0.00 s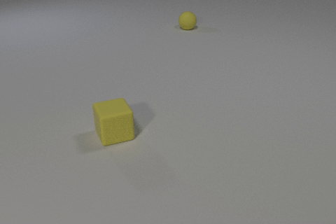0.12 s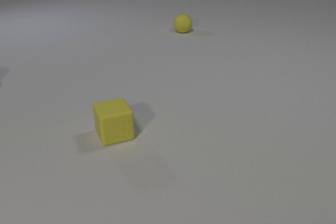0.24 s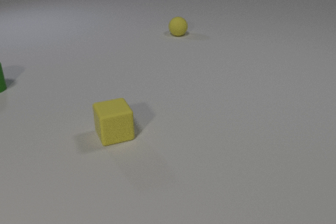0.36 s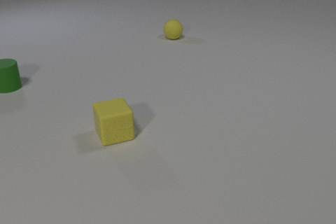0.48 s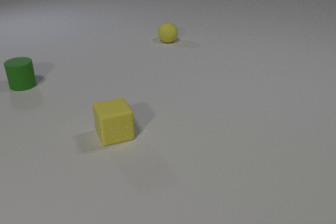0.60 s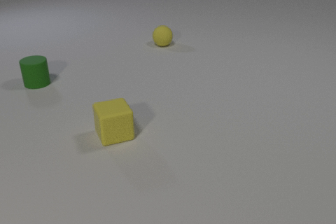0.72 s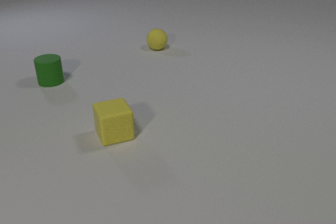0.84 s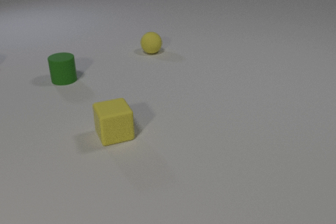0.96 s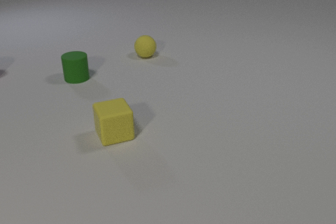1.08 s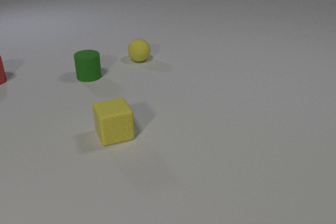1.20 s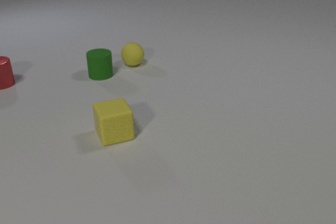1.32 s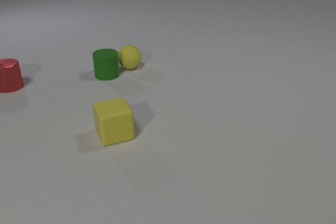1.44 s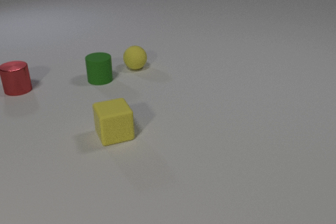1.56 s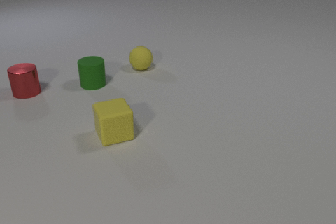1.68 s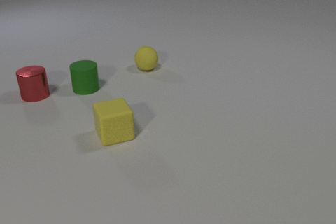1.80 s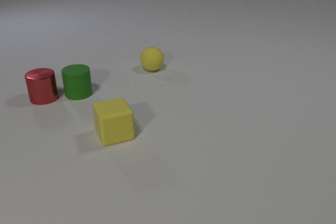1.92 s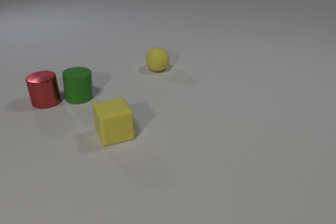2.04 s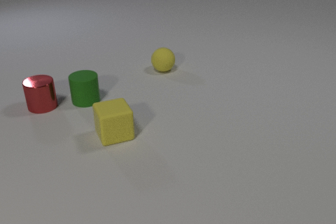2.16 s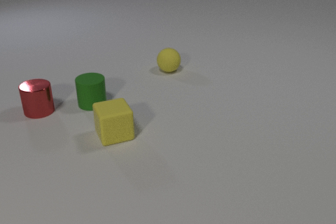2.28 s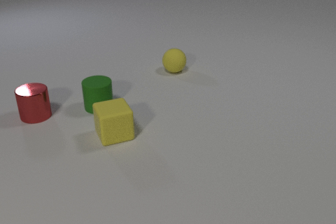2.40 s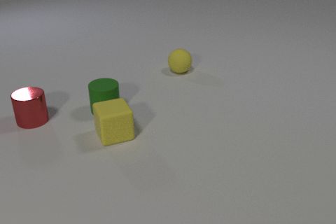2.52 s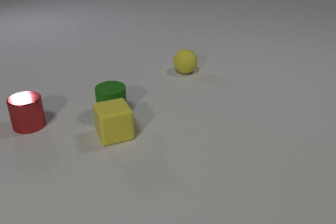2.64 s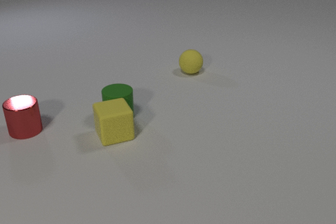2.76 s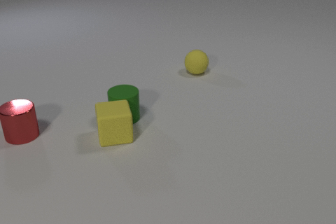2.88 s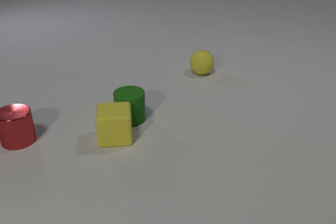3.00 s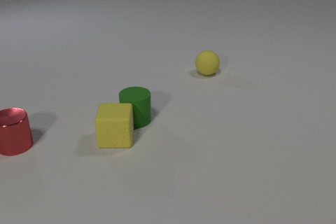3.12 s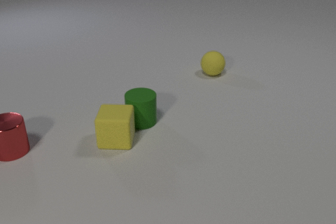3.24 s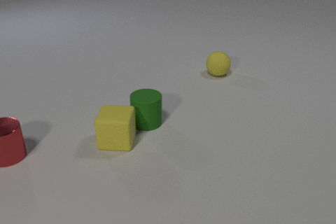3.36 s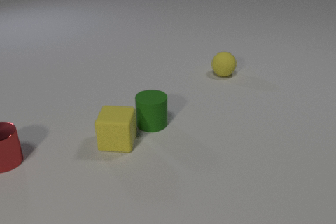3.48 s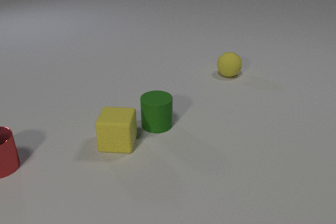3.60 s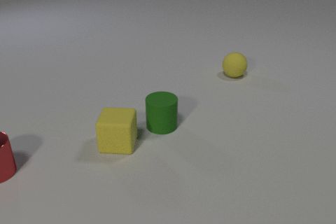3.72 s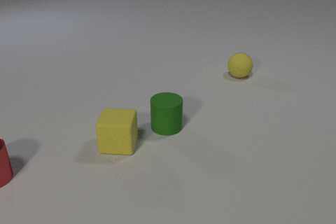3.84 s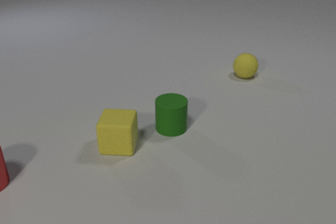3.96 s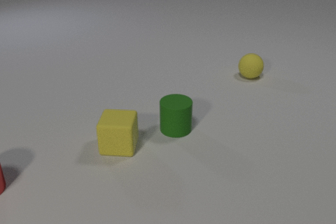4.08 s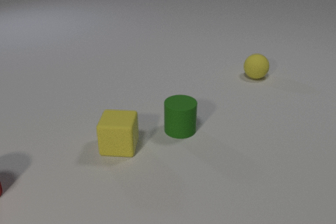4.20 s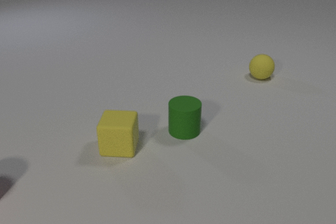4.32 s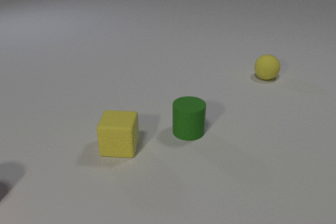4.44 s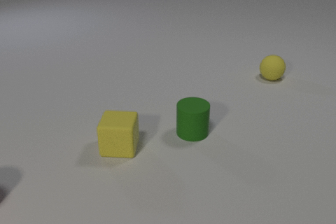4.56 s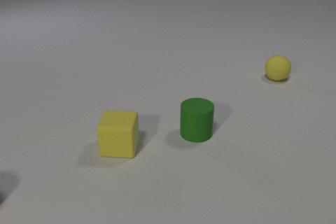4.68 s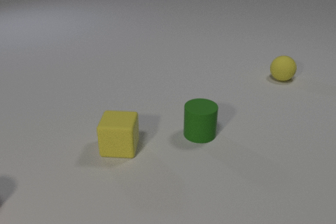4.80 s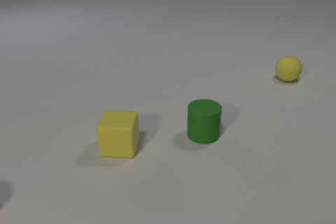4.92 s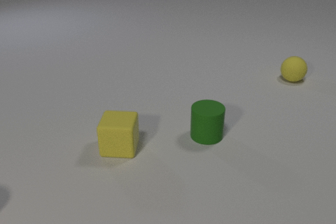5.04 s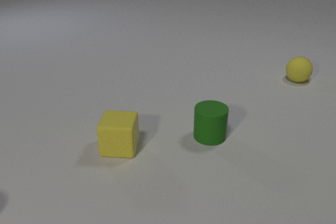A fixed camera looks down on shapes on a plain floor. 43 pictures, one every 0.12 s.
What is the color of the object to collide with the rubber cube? green.
What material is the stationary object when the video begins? rubber.
Are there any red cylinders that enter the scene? yes.
0.00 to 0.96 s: The green rubber cylinder comes in at the left edge, slides to the right. The yellow rubber sphere rolls toward the camera and to the left.
0.96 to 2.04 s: The green rubber cylinder slides toward the camera. The yellow rubber sphere rolls toward the camera and to the right. The red metal cylinder comes in at the left edge, slides toward the camera and to the right. The green rubber cylinder and the yellow rubber sphere collide. The green rubber cylinder and the red metal cylinder collide.
2.04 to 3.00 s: The green rubber cylinder slides to the right and toward the camera. The yellow rubber sphere rolls to the right. The red metal cylinder slides toward the camera and to the left. The yellow rubber cube slides toward the camera, spins so that its near face slides to the left, clockwise seen from above. The green rubber cylinder and the yellow rubber cube collide.
3.00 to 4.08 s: The green rubber cylinder slides to the right and toward the camera. The yellow rubber sphere rolls to the right. The red metal cylinder slides toward the camera and to the left. The yellow rubber cube slides toward the camera.
4.08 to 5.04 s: The green rubber cylinder slides to the right. The yellow rubber sphere rolls to the right. The red metal cylinder leaves at the left edge.
